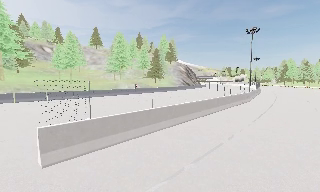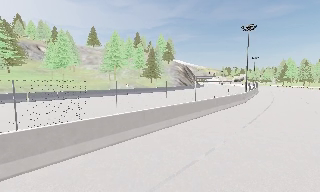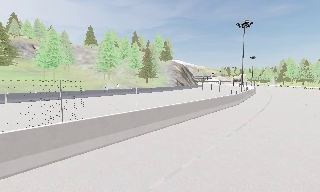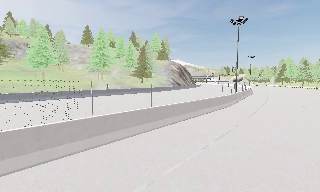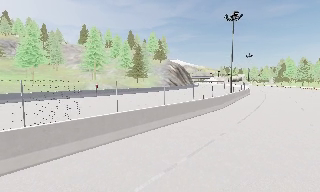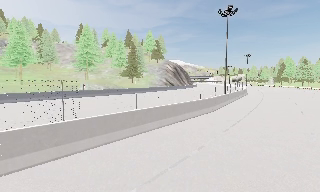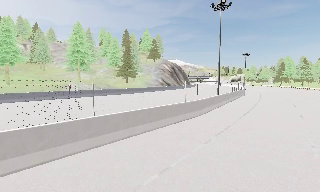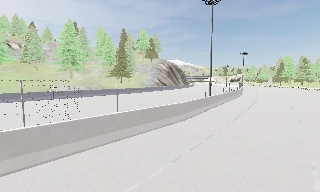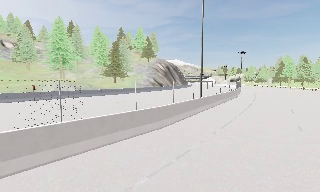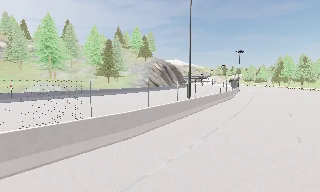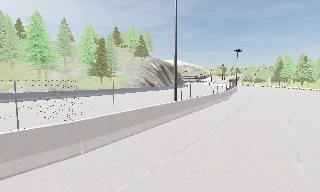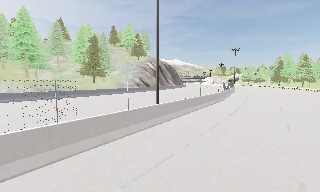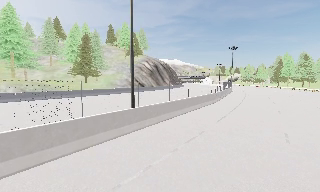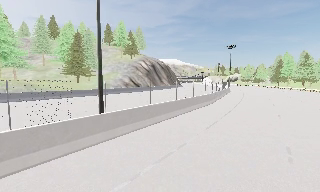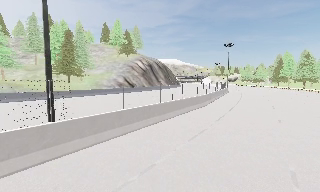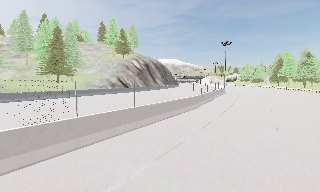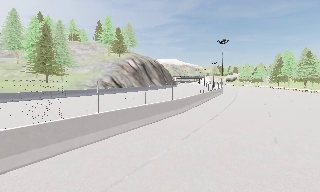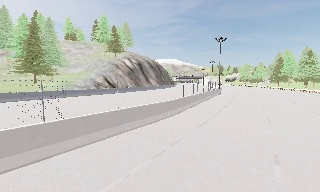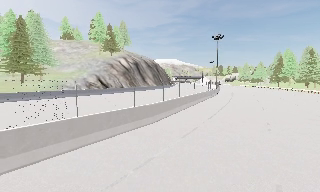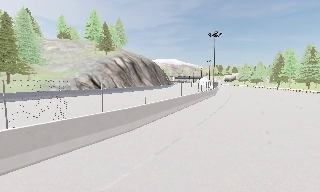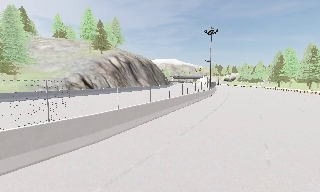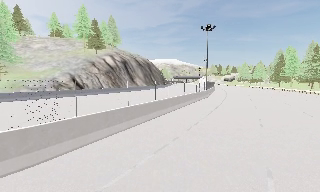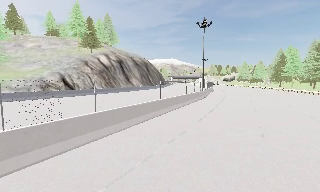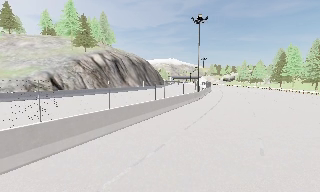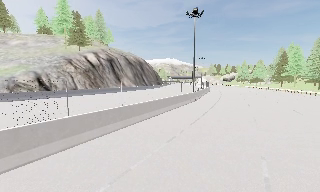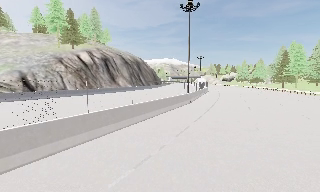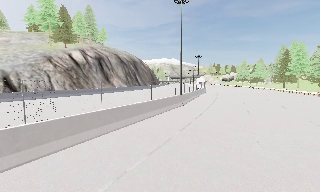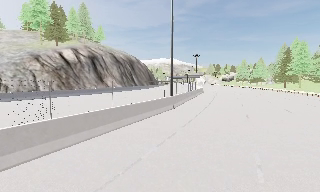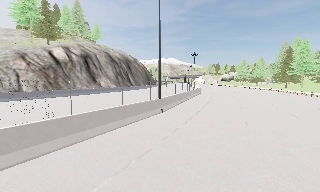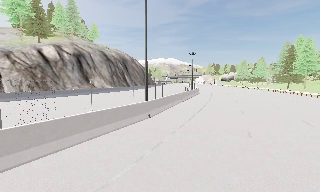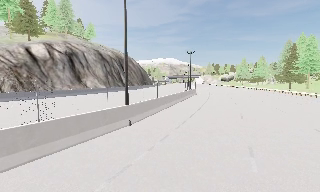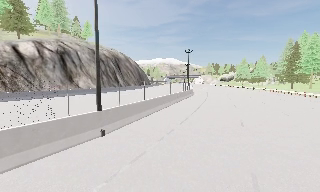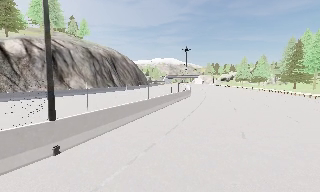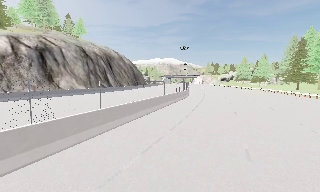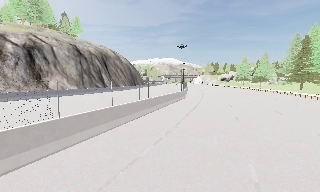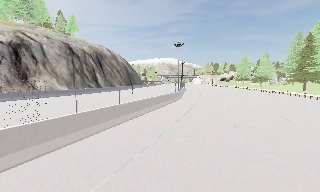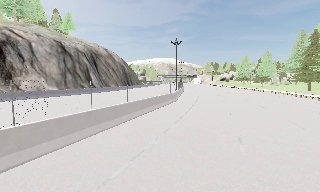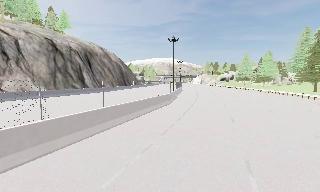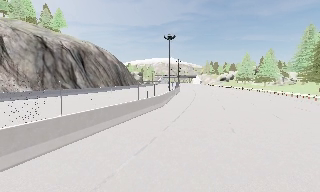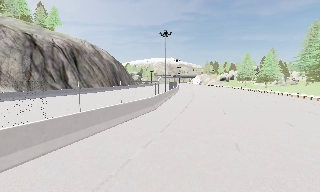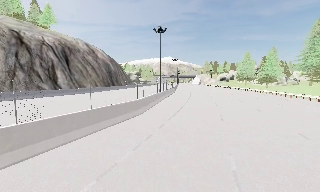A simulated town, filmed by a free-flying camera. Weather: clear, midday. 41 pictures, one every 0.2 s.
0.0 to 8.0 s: The camera travels forward and to its right, about 90 m, so what stands in front looms larger.
The film runs forward here.
